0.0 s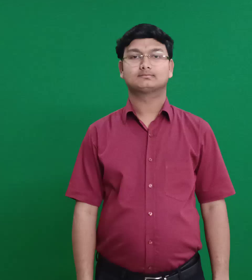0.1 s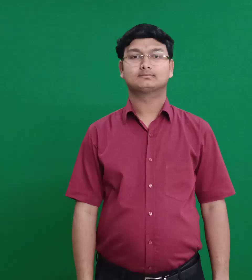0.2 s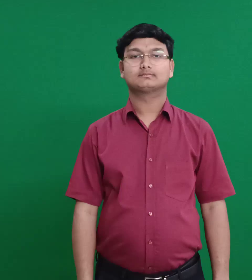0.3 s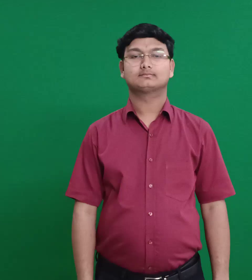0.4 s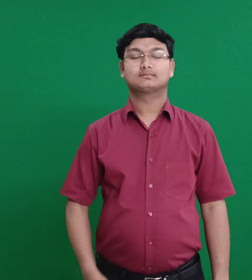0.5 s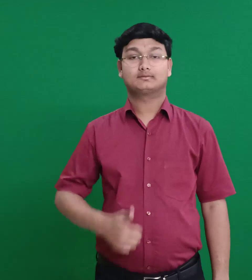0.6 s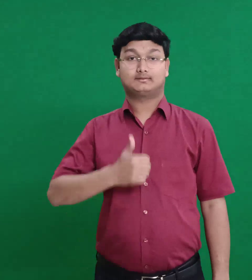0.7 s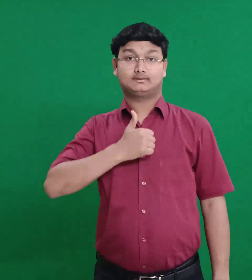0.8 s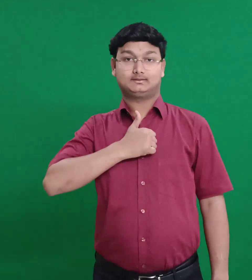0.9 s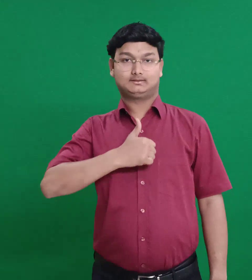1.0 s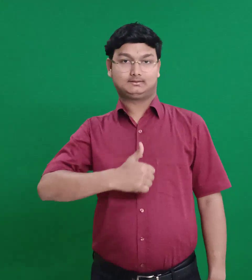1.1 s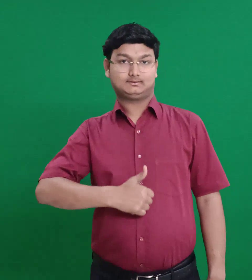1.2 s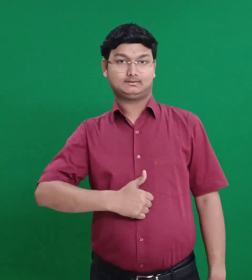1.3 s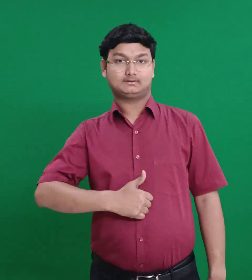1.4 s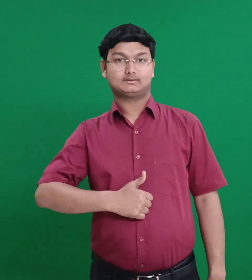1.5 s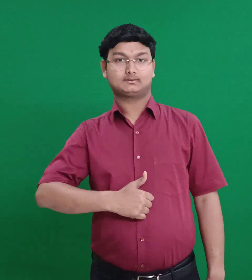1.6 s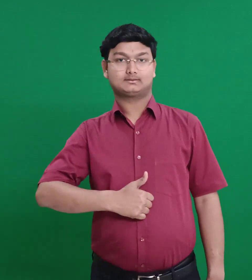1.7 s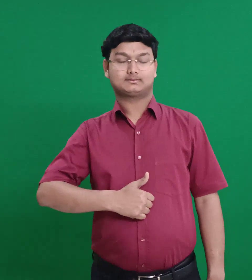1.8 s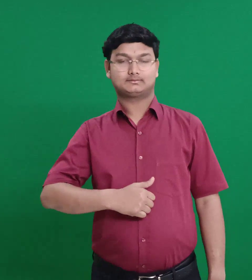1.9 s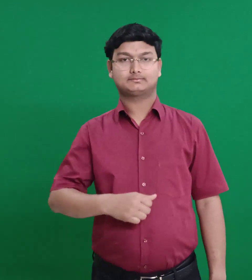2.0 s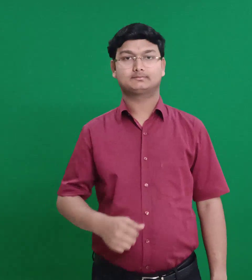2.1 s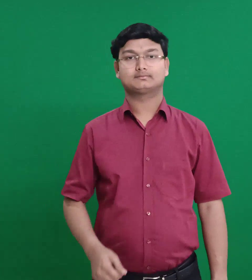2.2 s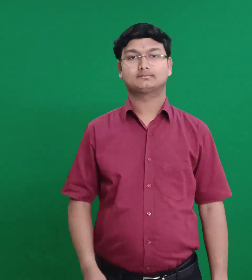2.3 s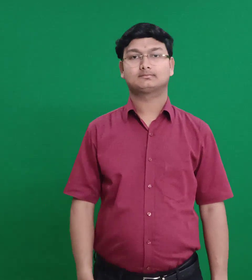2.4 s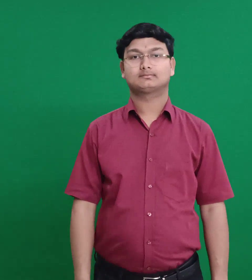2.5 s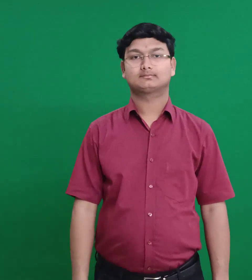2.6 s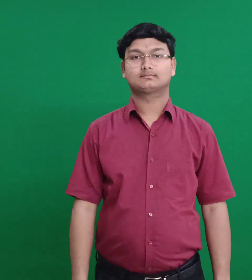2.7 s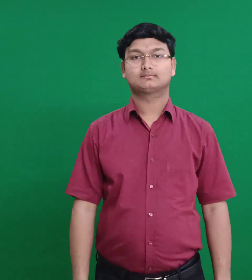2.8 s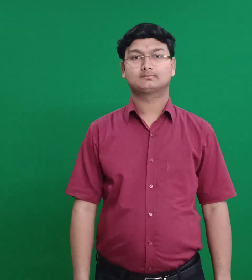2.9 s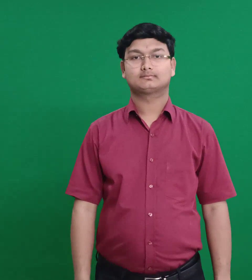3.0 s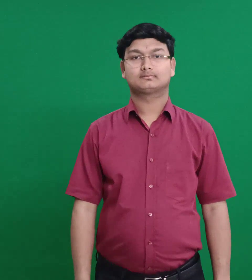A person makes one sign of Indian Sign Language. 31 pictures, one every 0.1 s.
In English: abinadab
